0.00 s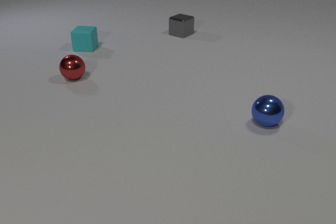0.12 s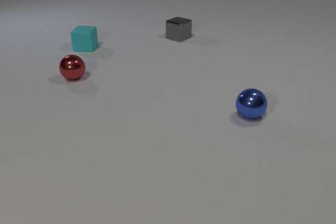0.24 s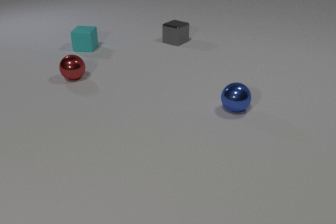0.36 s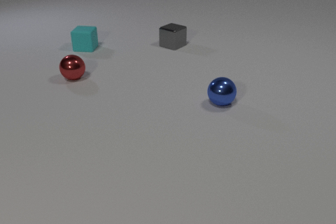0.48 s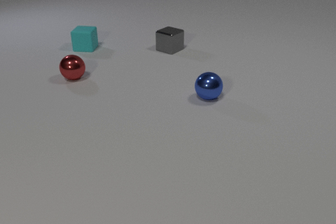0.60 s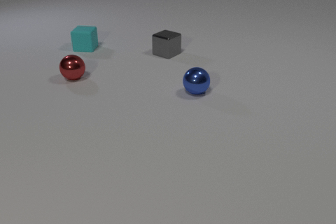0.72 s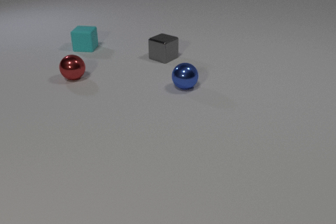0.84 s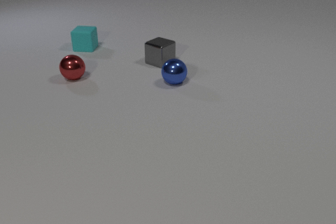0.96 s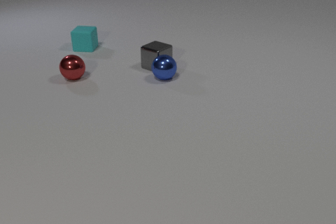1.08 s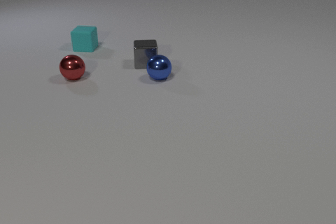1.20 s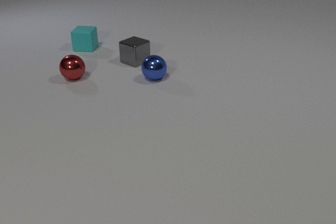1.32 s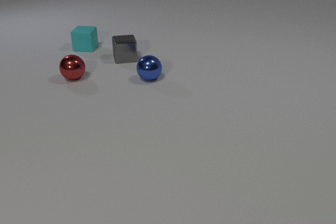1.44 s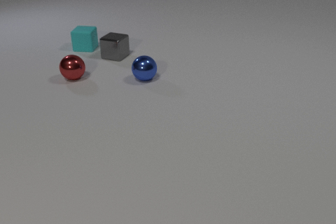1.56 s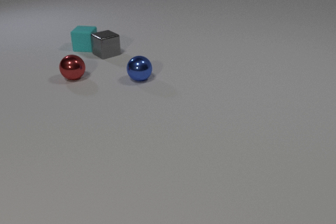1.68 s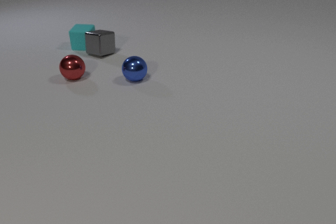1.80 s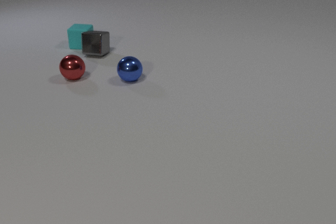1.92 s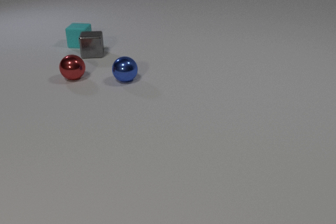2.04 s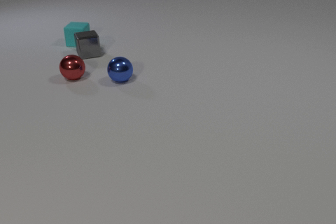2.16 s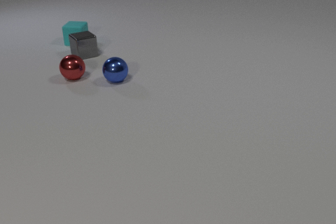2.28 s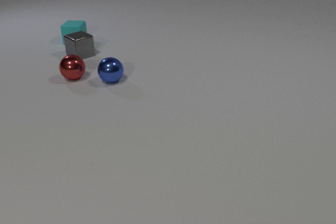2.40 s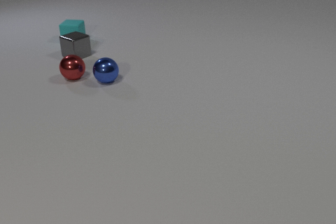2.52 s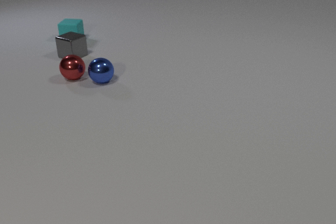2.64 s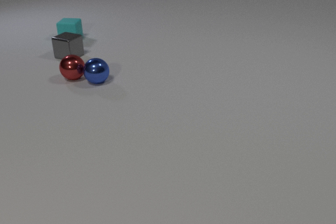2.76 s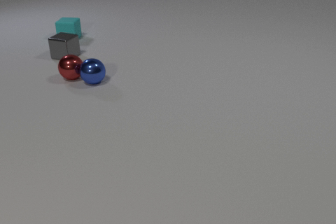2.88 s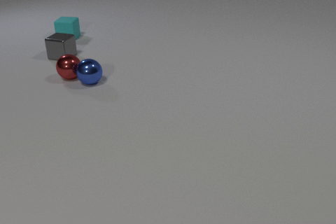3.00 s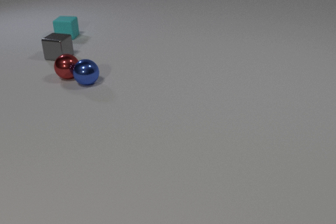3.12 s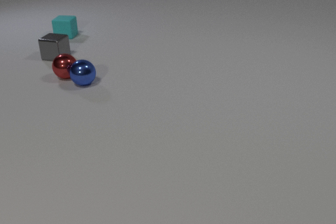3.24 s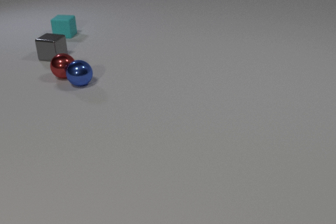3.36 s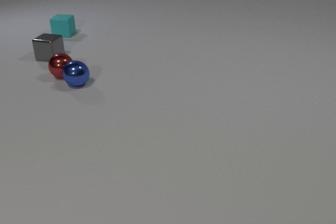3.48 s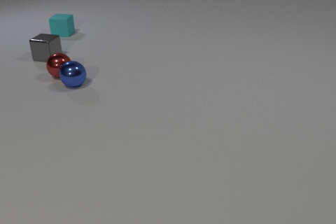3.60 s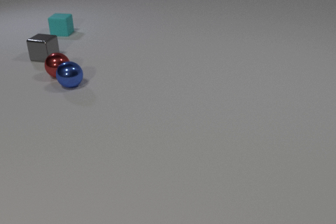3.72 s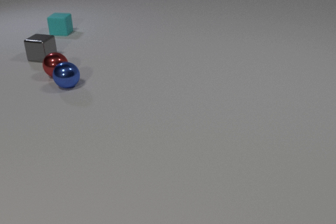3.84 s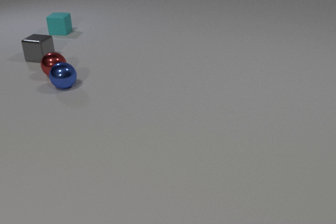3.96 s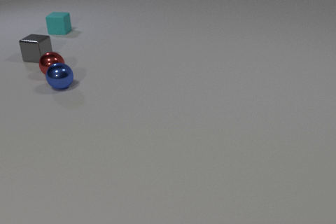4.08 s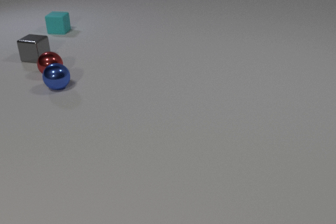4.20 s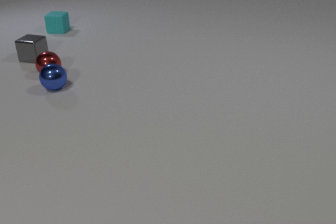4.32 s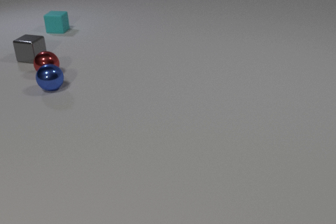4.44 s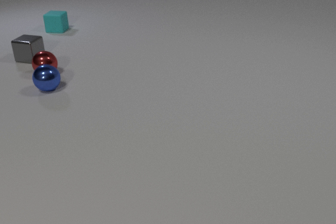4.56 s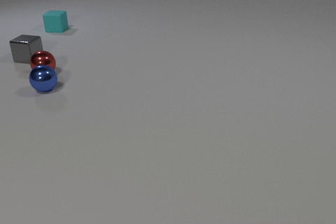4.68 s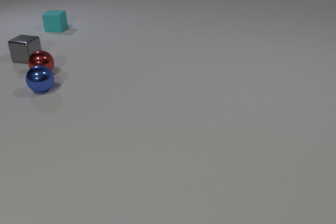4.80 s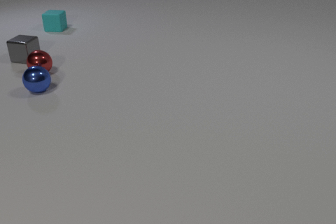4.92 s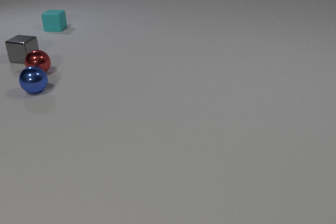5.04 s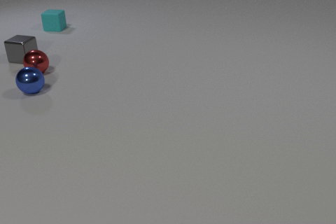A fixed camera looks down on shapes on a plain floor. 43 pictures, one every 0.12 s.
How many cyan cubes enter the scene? 0.
How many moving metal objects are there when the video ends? 3.
What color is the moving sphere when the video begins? blue.
0.00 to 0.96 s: The gray metal cube slides toward the camera. The blue metal sphere rolls to the left and away from the camera. The gray metal cube and the blue metal sphere collide.
0.96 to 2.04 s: The gray metal cube slides to the left and away from the camera. The blue metal sphere rolls to the left. The cyan rubber cube slides away from the camera and to the left. The gray metal cube and the cyan rubber cube collide.
2.04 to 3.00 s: The gray metal cube slides to the left. The blue metal sphere rolls to the left. The cyan rubber cube slides away from the camera and to the left. The red metal sphere rolls to the left. The blue metal sphere and the red metal sphere collide.
3.00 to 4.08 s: The gray metal cube slides to the left. The blue metal sphere rolls to the left. The cyan rubber cube slides away from the camera and to the left. The red metal sphere rolls to the left and away from the camera.
4.08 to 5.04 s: The gray metal cube slides to the left. The blue metal sphere rolls to the left. The cyan rubber cube slides away from the camera. The red metal sphere rolls to the left and away from the camera.
